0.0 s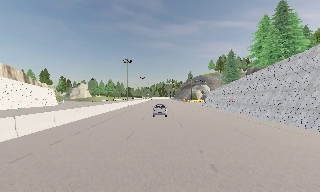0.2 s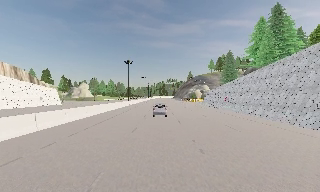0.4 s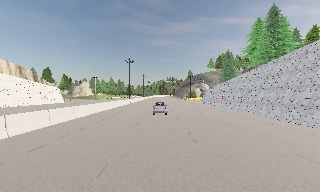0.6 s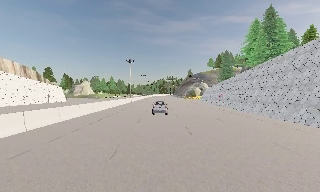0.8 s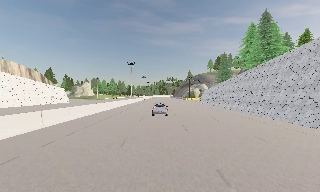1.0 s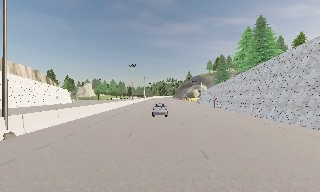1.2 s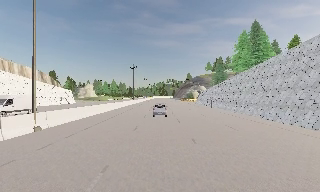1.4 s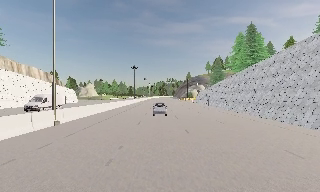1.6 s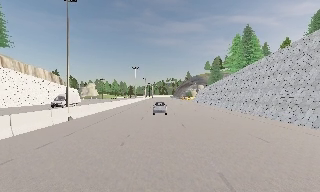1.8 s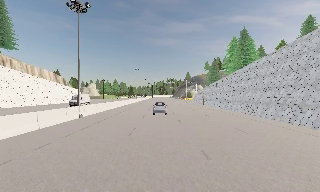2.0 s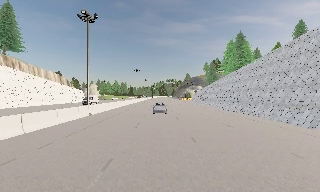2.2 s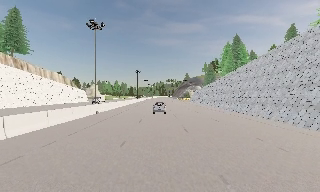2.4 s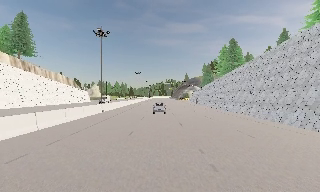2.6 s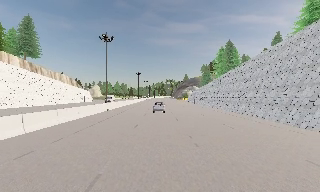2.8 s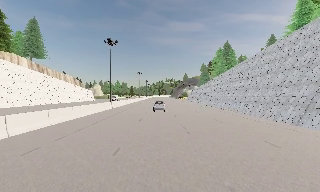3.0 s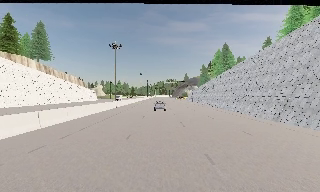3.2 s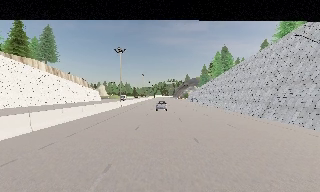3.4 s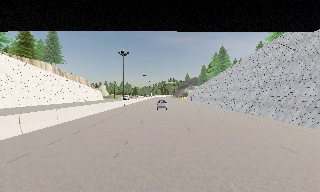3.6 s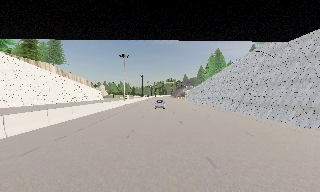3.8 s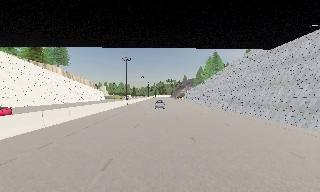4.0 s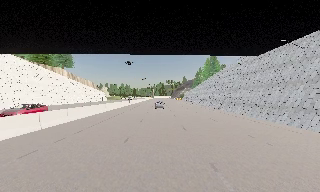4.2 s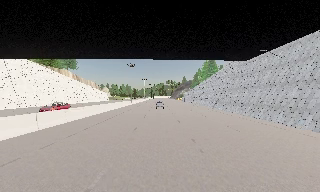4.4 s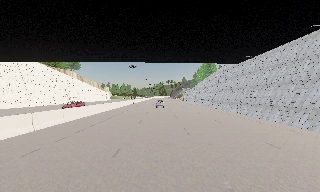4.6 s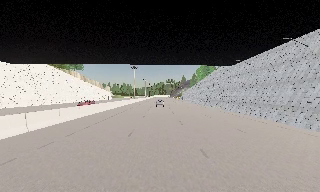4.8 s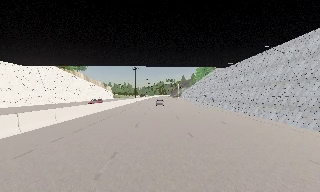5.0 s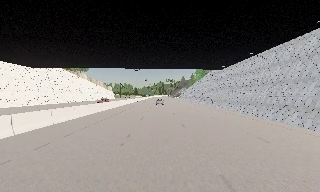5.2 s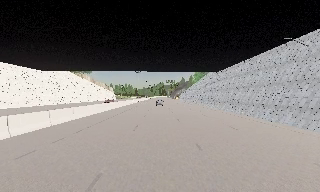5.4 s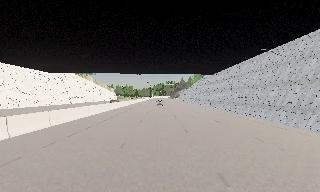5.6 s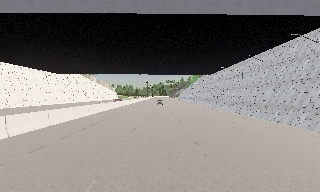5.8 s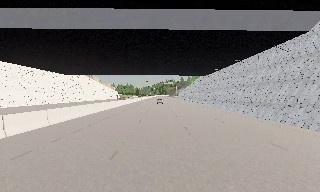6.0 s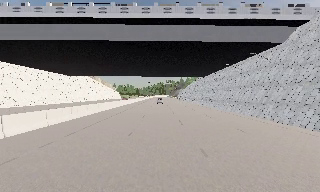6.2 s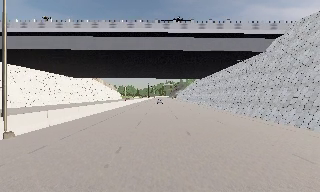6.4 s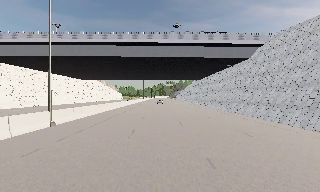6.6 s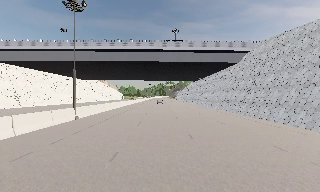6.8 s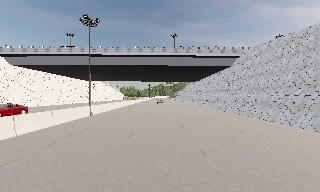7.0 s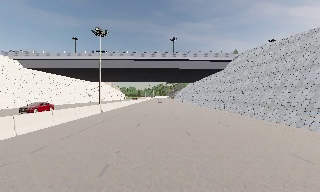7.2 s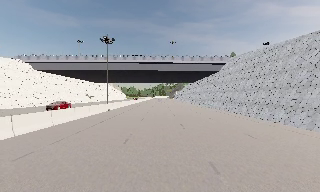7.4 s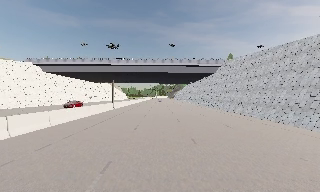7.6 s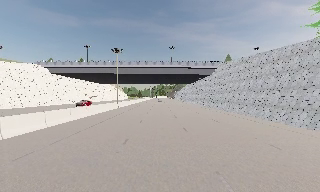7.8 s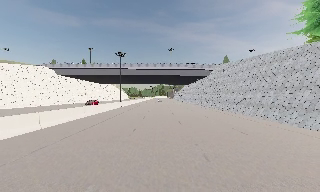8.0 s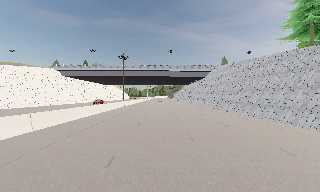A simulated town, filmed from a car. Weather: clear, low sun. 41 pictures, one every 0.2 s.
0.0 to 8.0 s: The camera travels backward, about 105 m, so what stands in front gets smaller. It gains speed.
The film runs backward here.
